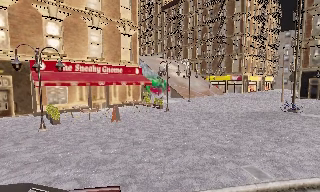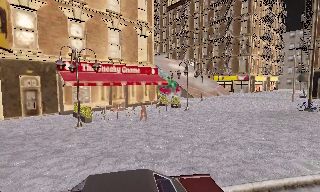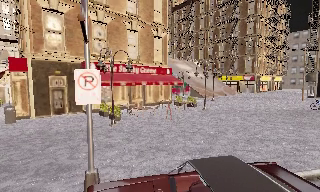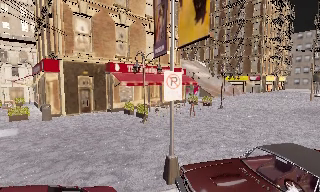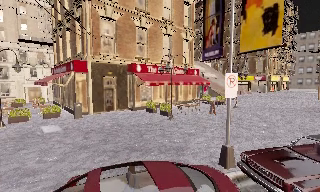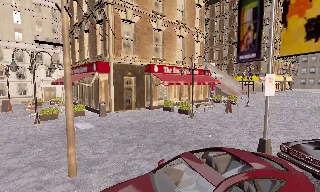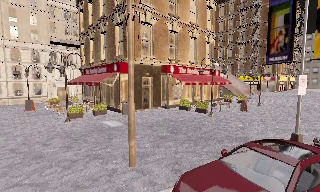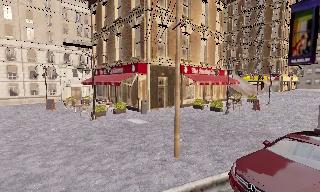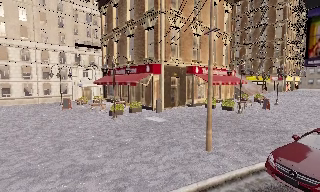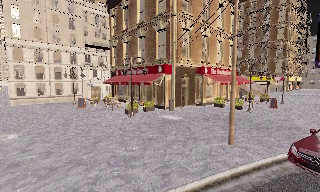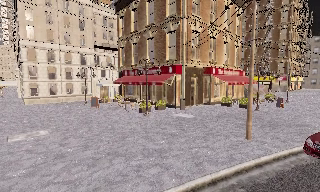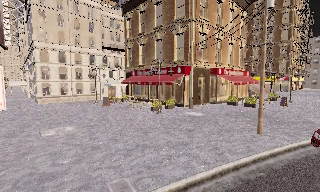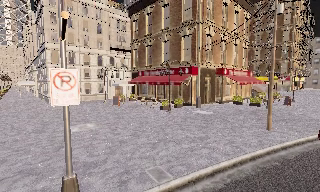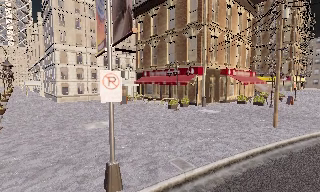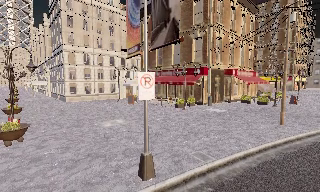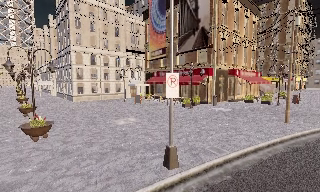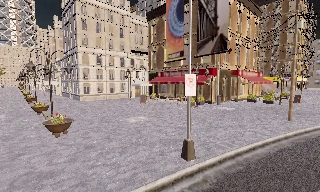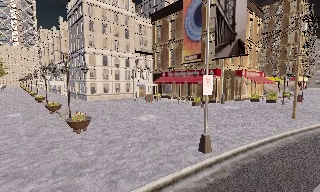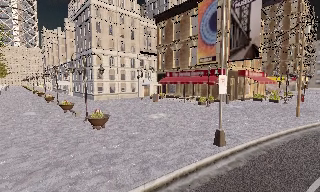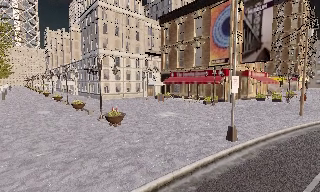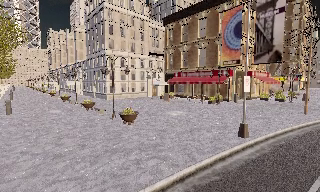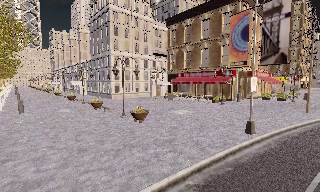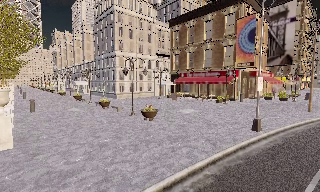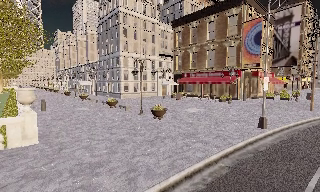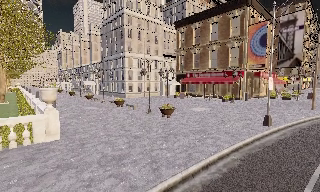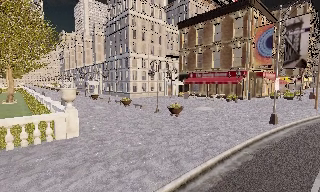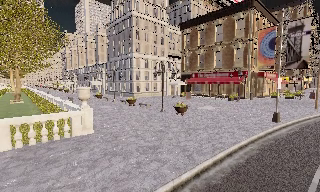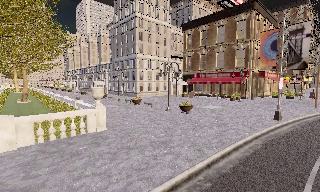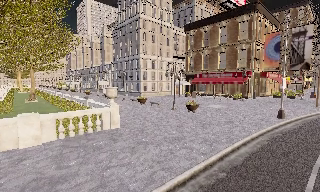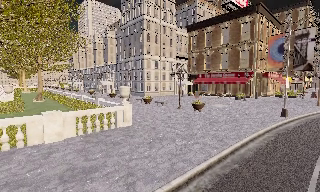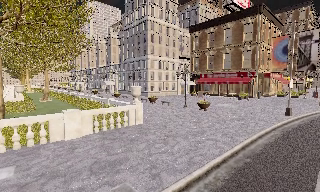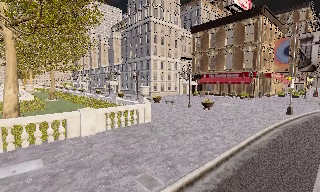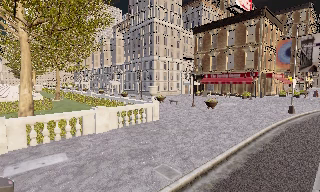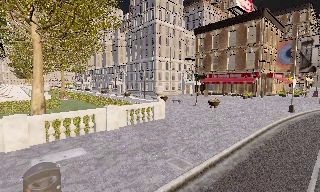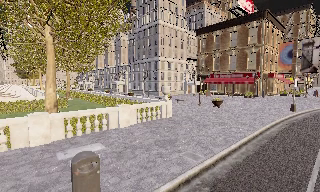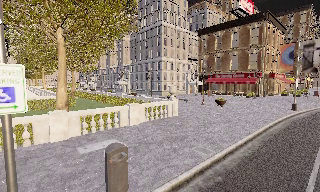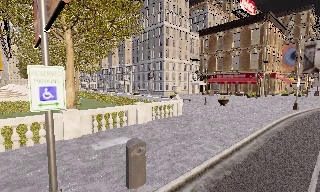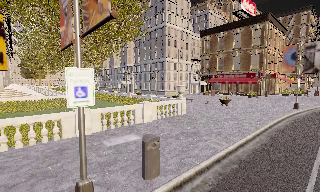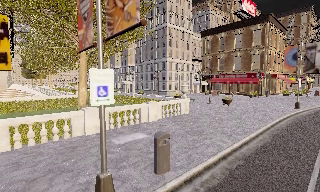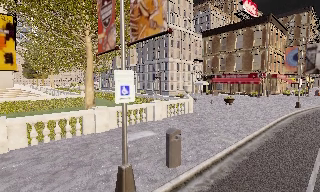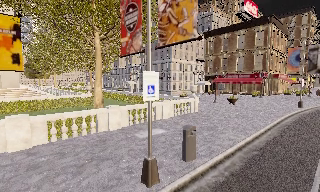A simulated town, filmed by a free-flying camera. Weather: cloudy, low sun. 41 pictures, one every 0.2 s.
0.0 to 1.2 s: The camera travels to its left, about 11 m, so close, fixed things drift to the right.
1.2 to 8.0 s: The camera travels to its left and backward, about 30 m, so close, fixed things drift to the right. It loses speed.
The film runs forward here.
